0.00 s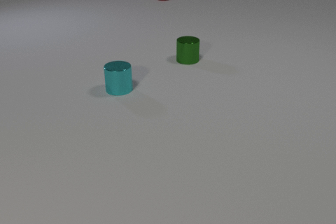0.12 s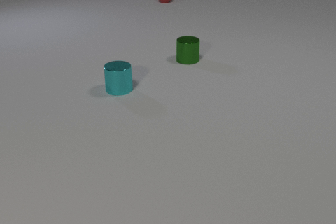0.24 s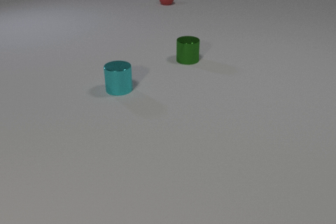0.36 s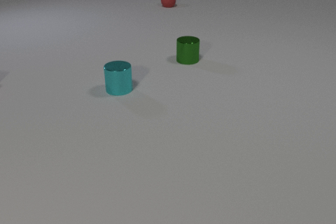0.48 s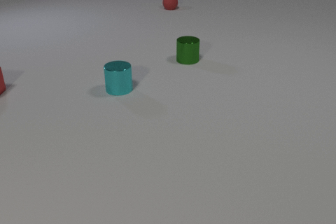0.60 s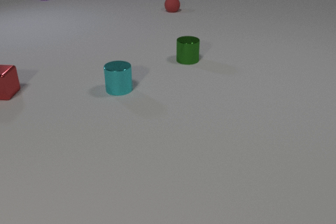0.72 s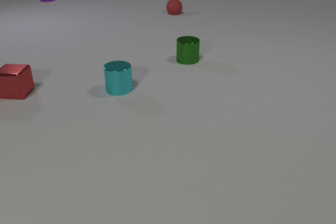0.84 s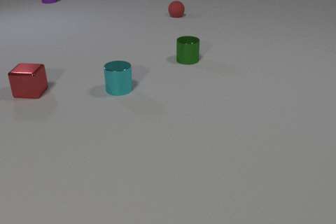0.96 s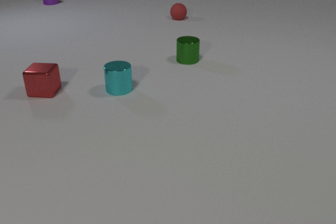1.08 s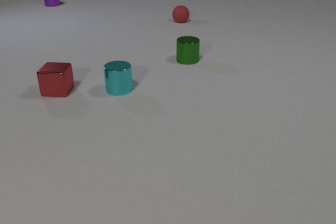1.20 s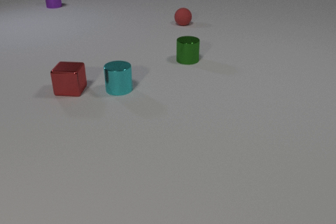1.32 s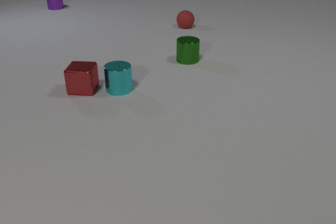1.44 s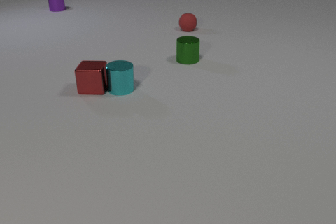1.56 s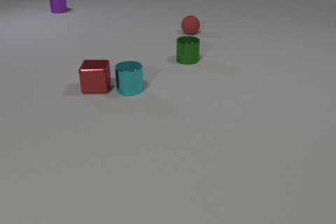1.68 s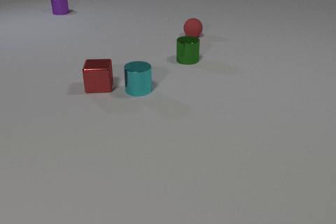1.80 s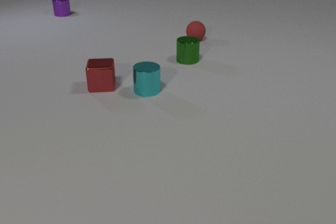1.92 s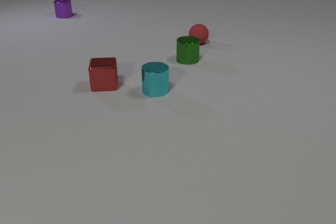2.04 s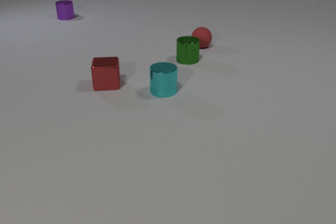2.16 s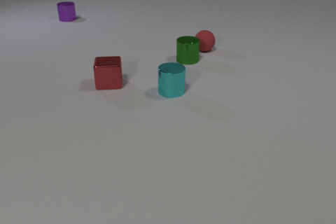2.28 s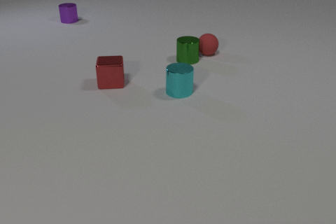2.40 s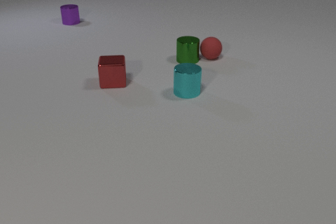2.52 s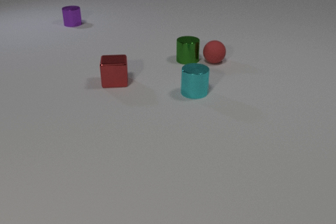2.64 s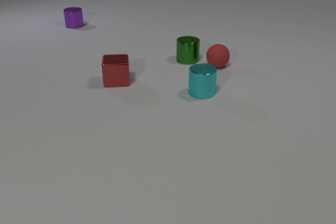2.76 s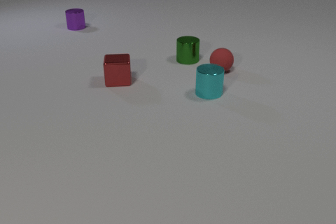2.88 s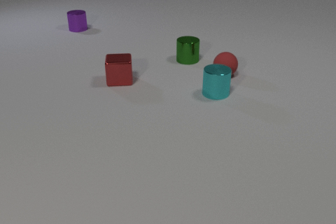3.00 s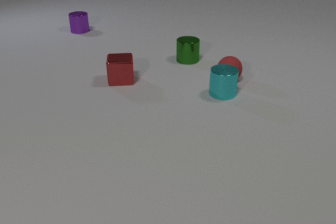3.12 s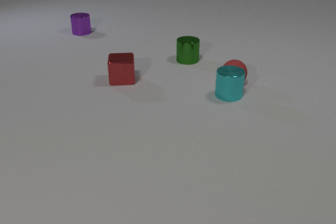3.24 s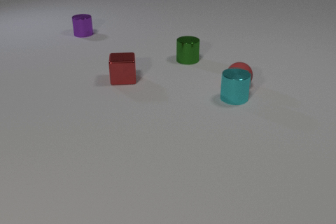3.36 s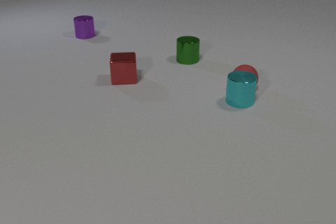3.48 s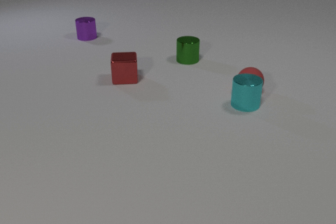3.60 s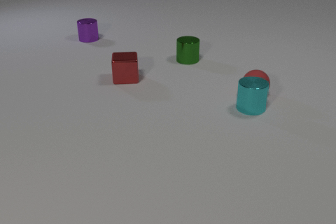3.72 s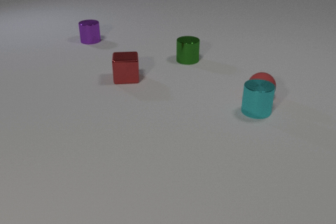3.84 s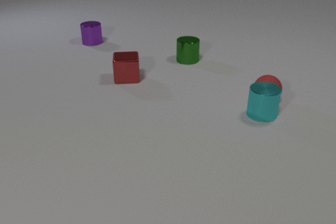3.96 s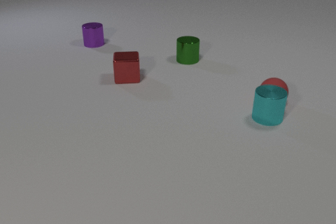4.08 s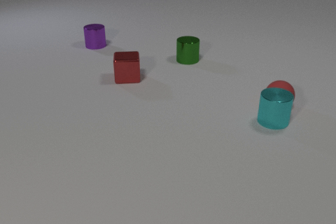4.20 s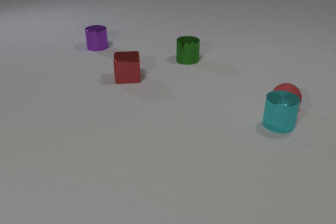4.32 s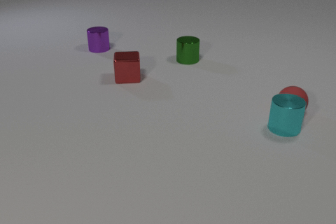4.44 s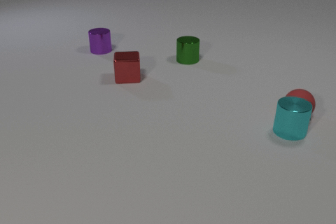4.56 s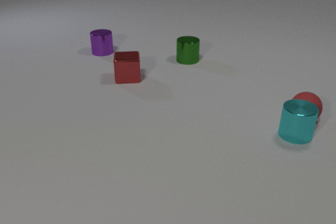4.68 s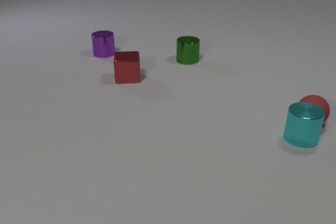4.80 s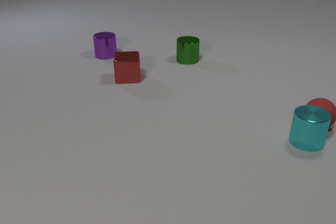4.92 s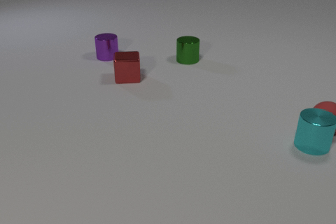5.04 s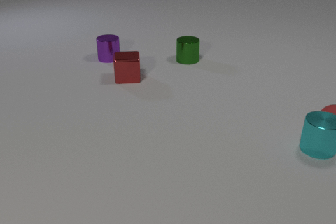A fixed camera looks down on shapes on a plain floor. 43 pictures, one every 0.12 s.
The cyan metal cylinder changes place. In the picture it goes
to the right.
The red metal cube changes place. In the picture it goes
to the right.
0.00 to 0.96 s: The red metal cube comes in at the left edge, slides to the right. The red rubber sphere rolls toward the camera. The purple metal cylinder comes in at the top edge, slides toward the camera.
0.96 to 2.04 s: The red metal cube slides to the right. The cyan metal cylinder slides to the right. The red rubber sphere rolls toward the camera. The purple metal cylinder slides toward the camera. The red metal cube and the cyan metal cylinder collide.
2.04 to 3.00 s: The red metal cube slides to the right and away from the camera. The cyan metal cylinder slides to the right. The red rubber sphere rolls toward the camera. The purple metal cylinder slides toward the camera.
3.00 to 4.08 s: The red metal cube slides to the right. The cyan metal cylinder slides to the right and toward the camera. The red rubber sphere rolls toward the camera and to the right. The purple metal cylinder slides toward the camera. The cyan metal cylinder and the red rubber sphere collide.
4.08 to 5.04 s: The cyan metal cylinder slides to the right and toward the camera. The red rubber sphere rolls to the right and toward the camera. The purple metal cylinder slides toward the camera.
What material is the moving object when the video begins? rubber.
What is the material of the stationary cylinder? metal.
Are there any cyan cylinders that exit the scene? no.
